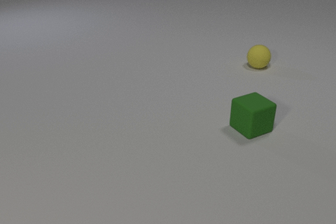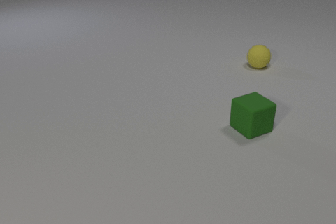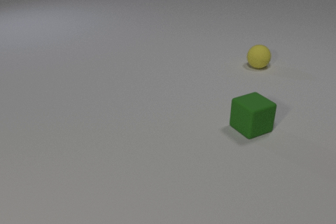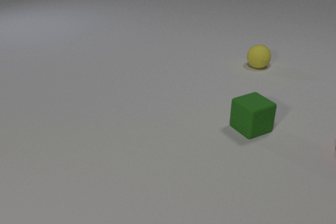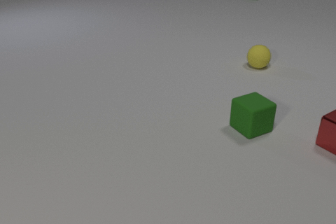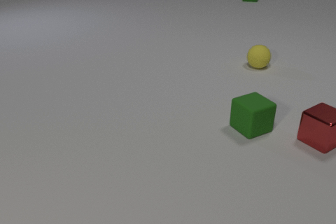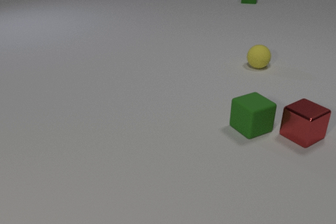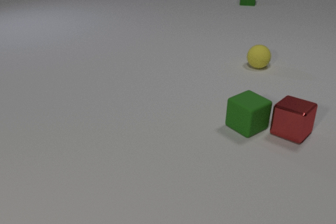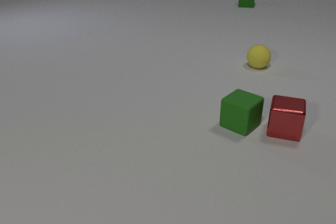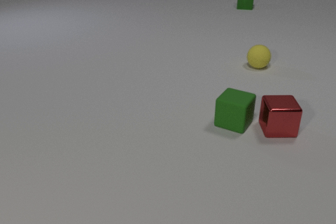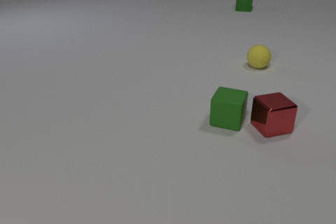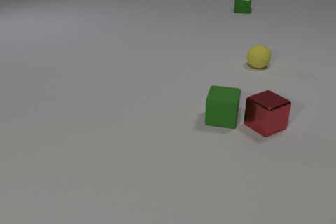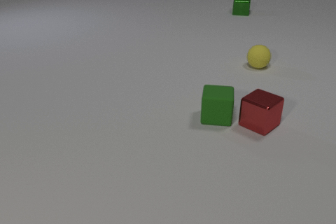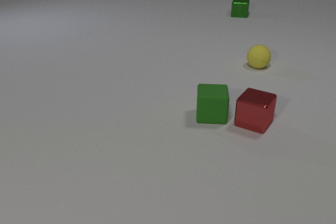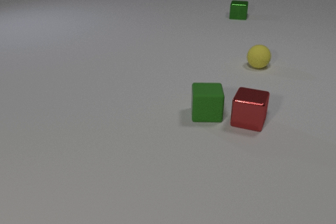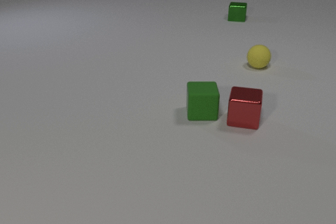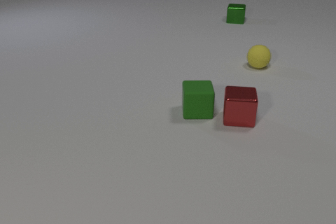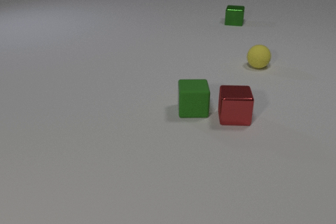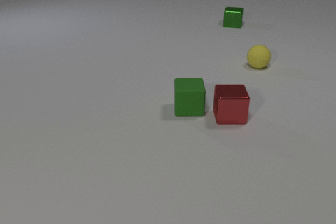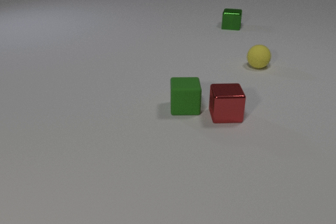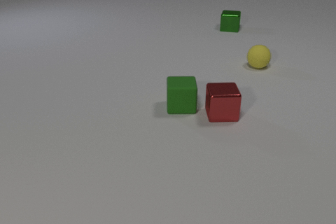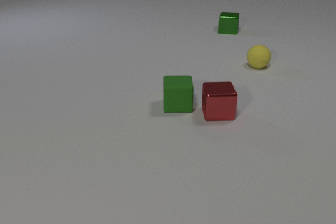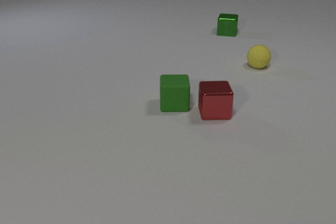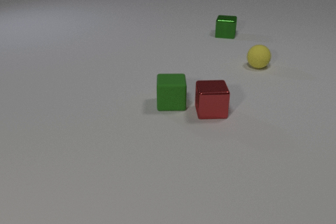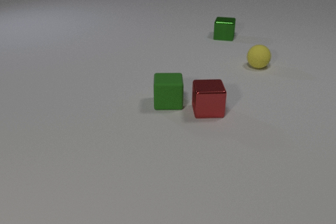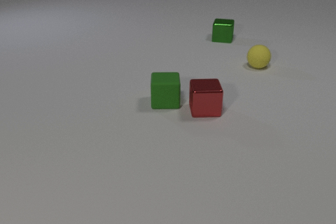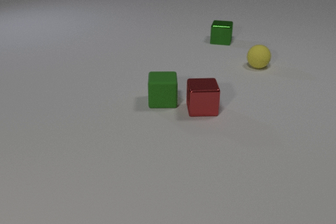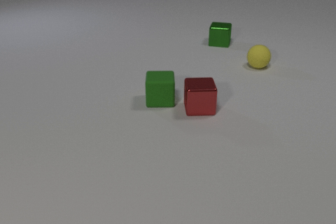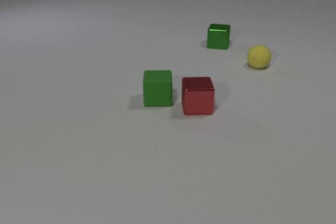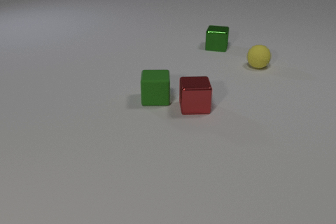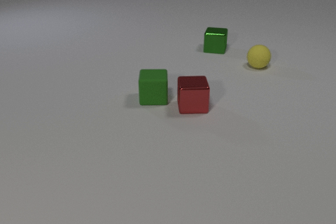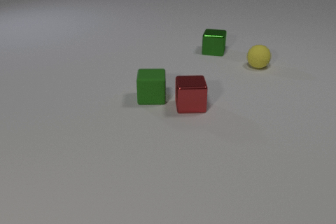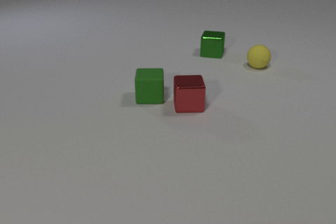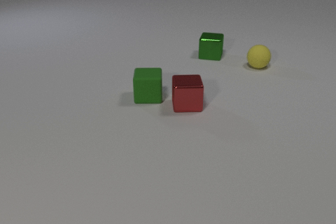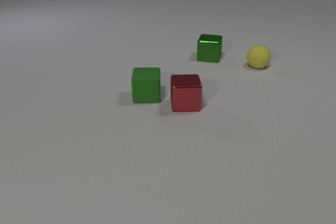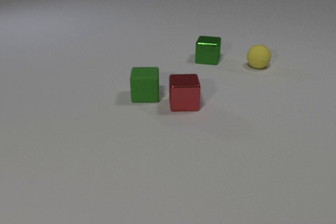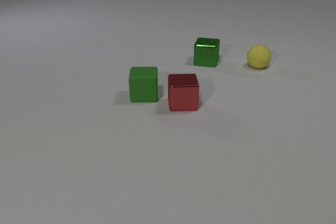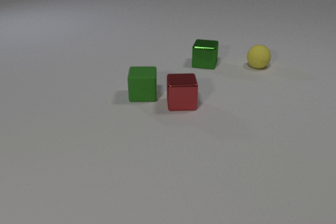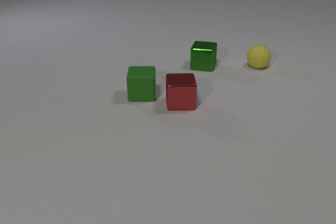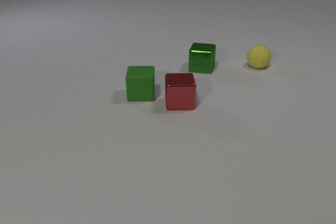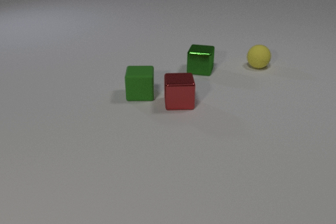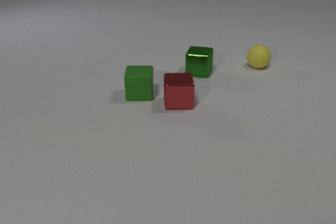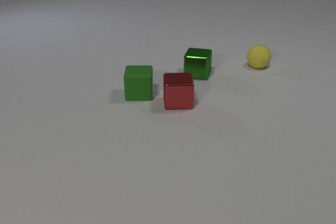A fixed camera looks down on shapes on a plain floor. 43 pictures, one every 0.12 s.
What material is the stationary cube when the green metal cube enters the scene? rubber.
Are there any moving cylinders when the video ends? no.
What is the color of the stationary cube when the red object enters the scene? green.
0.00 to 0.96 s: The red metal cube comes in at the right edge, slides to the left, spins counterclockwise seen from above by about 30 degrees, its near face sliding to the right. The green rubber cube slides to the left. The green metal cube comes in at the top edge, slides toward the camera. The red metal cube and the green rubber cube collide.
0.96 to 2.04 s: The red metal cube slides to the left, spins counterclockwise seen from above by about 105 degrees, its near face sliding to the right. The green rubber cube slides to the left and away from the camera, spins so that its near face slides to the right, counterclockwise seen from above. The green metal cube slides toward the camera.
2.04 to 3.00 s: The red metal cube slides to the left. The green rubber cube slides to the left and away from the camera. The green metal cube slides toward the camera.
3.00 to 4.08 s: The red metal cube slides to the left and away from the camera. The green rubber cube slides to the left and away from the camera. The green metal cube slides toward the camera.
4.08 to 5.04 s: The red metal cube slides to the left. The green rubber cube slides to the left. The green metal cube slides toward the camera.
